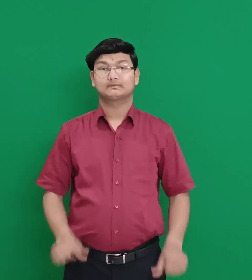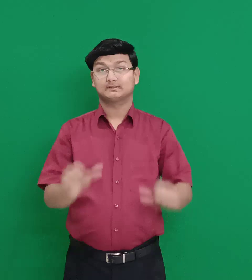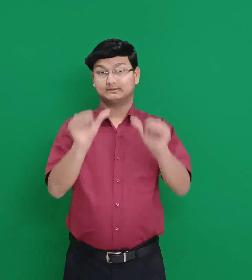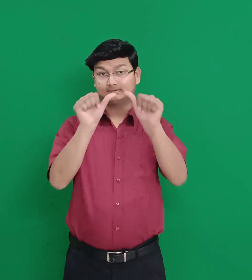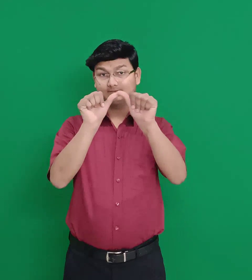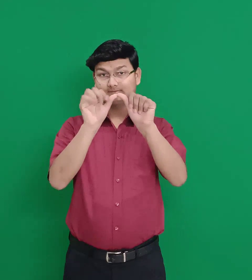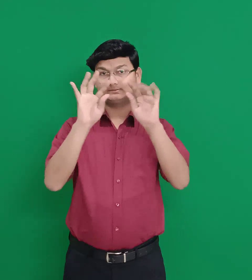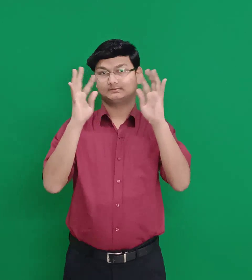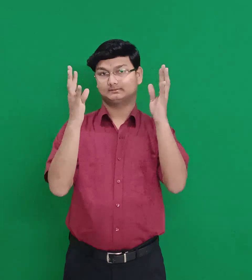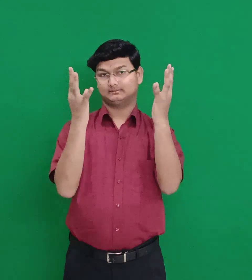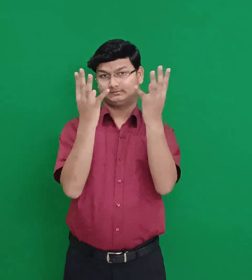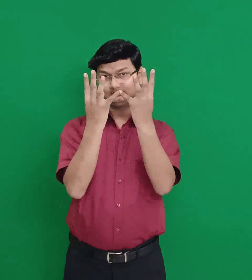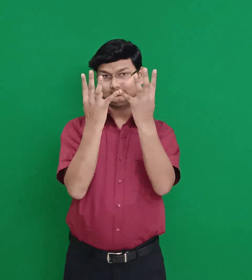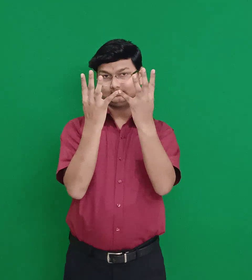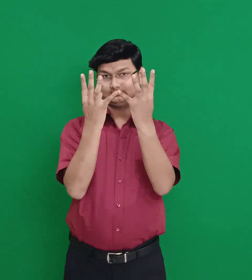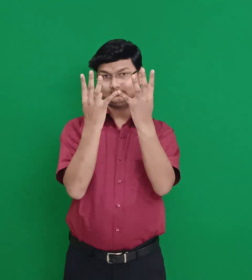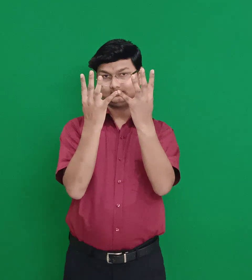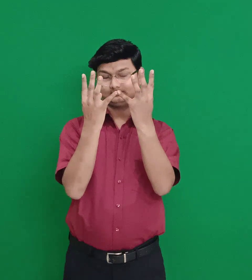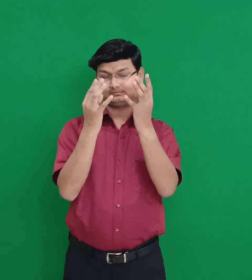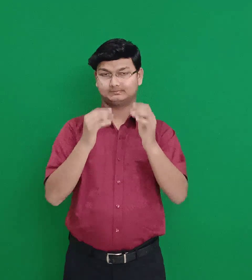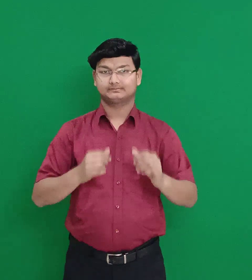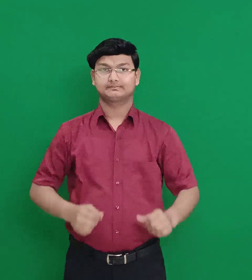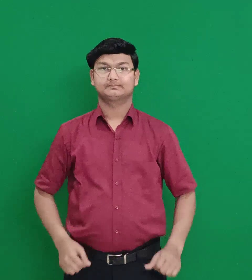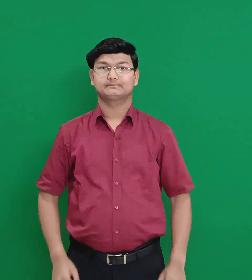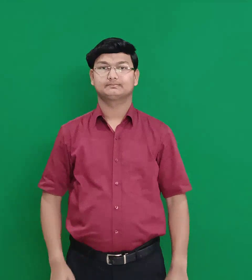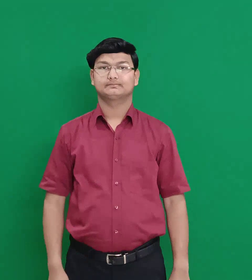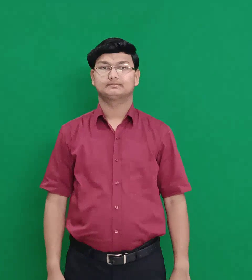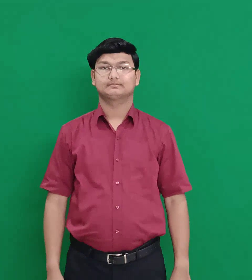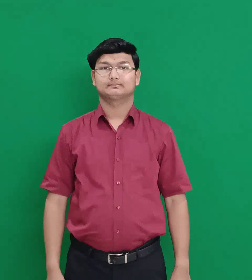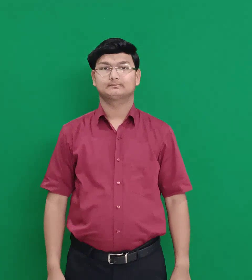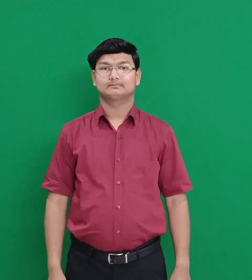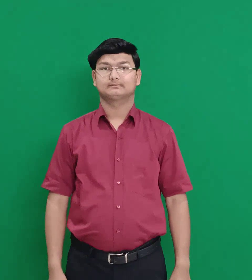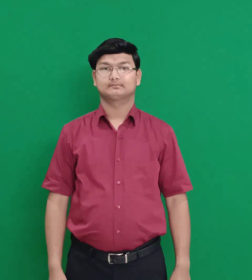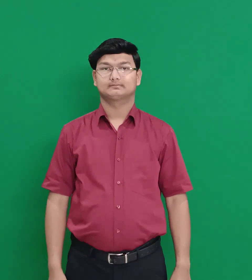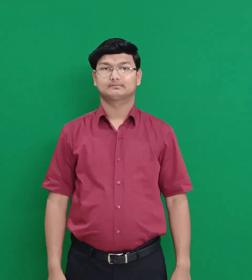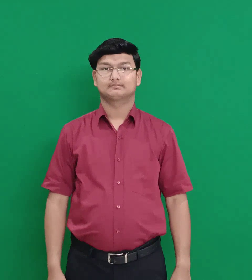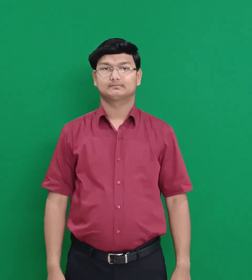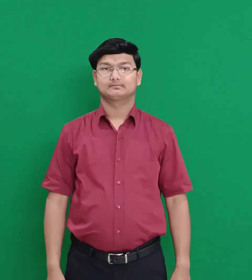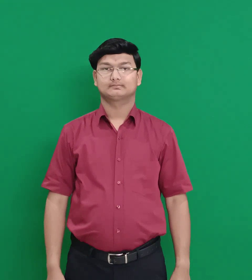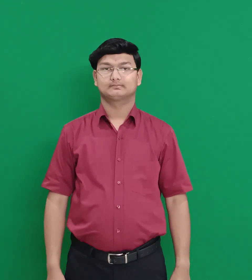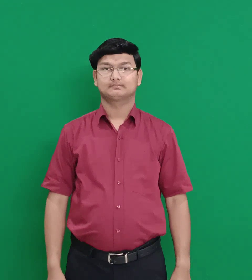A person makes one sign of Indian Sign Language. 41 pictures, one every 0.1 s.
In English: artemis
